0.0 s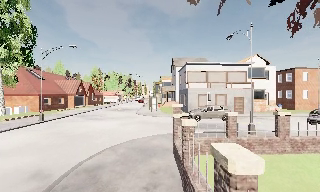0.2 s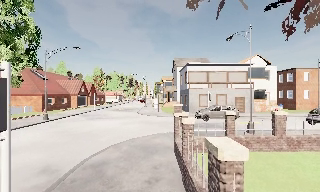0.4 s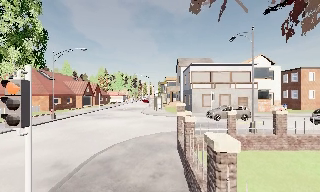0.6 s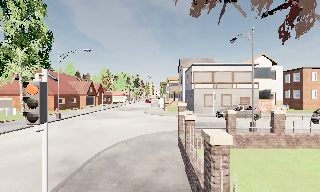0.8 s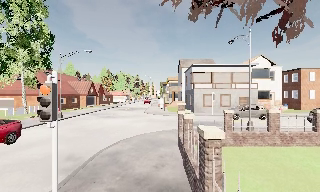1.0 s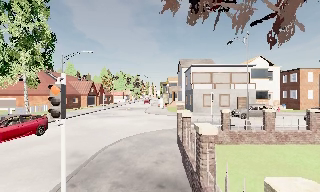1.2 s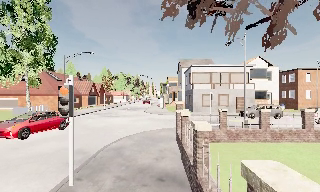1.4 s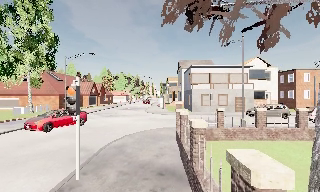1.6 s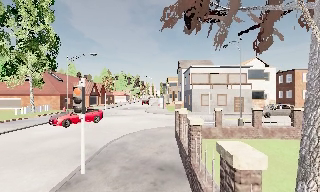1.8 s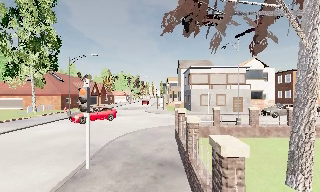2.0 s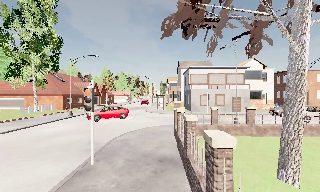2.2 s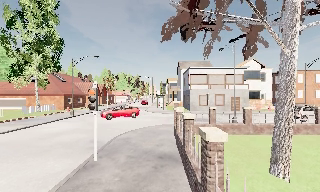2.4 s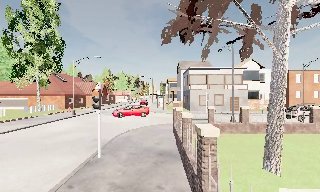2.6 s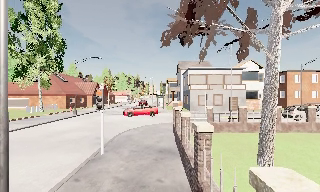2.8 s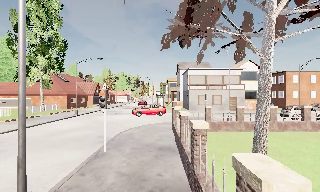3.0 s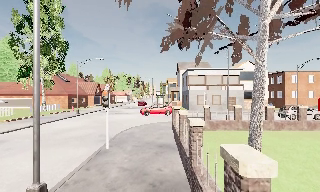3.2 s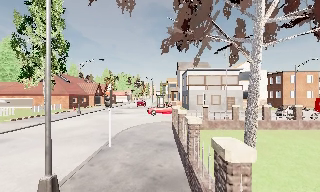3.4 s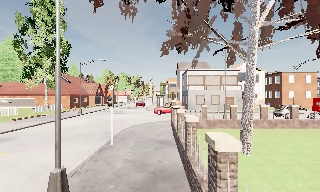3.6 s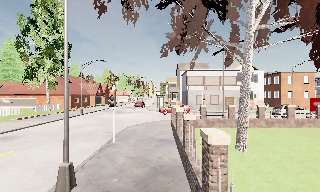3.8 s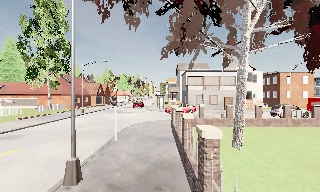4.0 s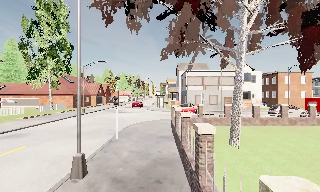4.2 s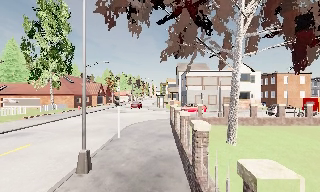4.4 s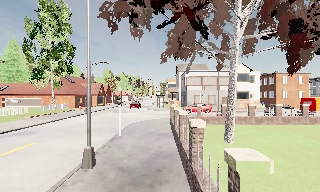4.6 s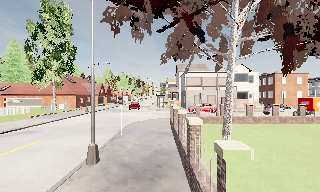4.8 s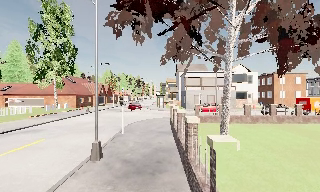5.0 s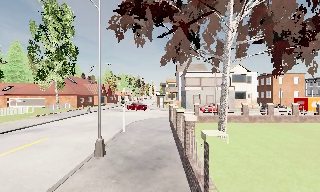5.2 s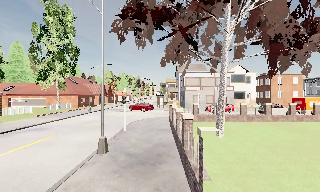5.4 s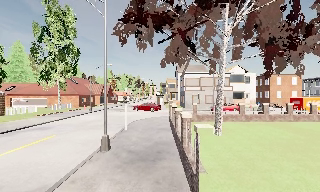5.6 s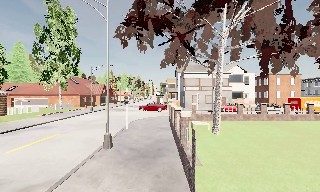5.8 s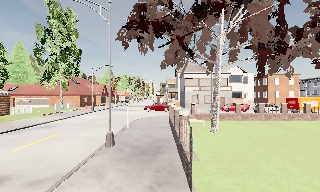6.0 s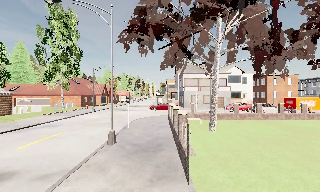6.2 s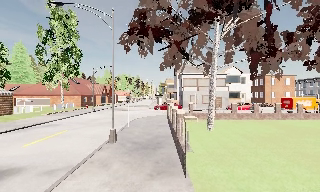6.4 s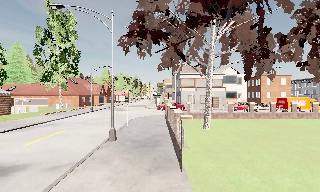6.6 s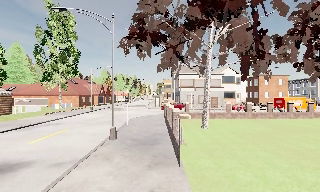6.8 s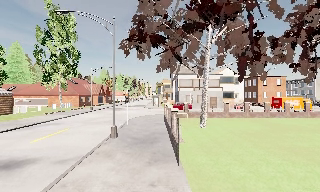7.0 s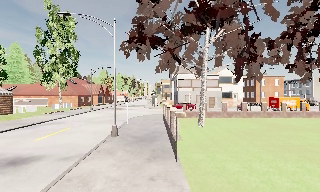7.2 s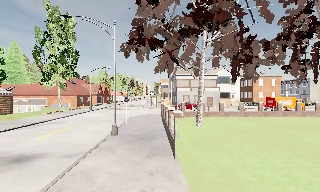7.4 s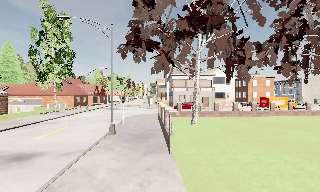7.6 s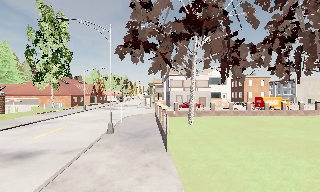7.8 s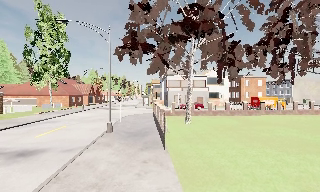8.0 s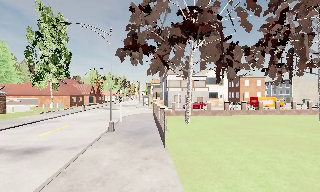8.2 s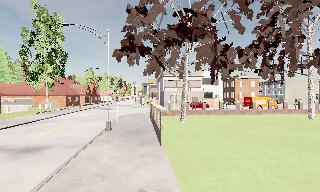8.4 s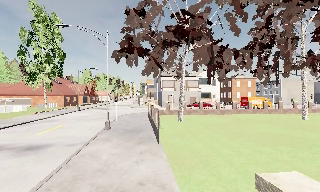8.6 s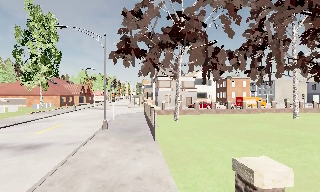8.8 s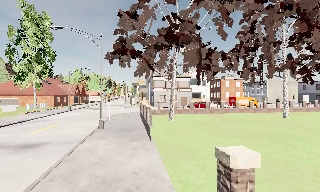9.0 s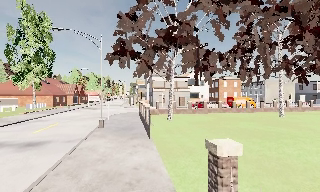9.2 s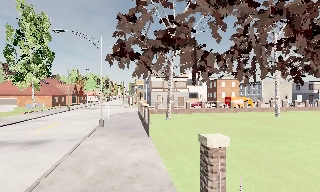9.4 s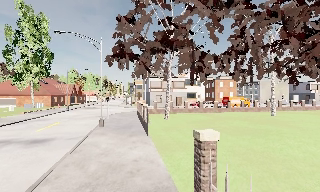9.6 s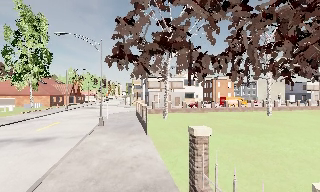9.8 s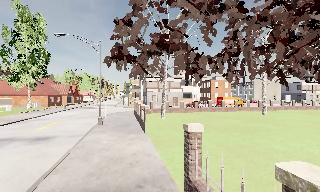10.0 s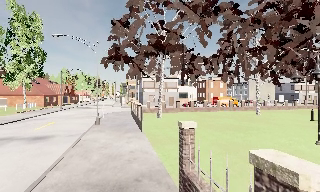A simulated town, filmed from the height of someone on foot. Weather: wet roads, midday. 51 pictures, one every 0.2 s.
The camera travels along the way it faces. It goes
backward.
0.0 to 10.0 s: The camera pans to its right, which is clockwise from overhead, by about 10 degrees. It travels backward, about 17 m, so what stands in front gets smaller.
The film runs backward here.
